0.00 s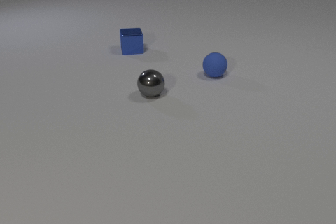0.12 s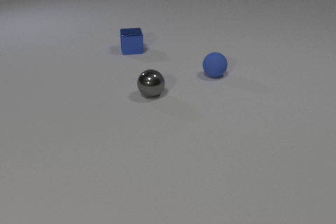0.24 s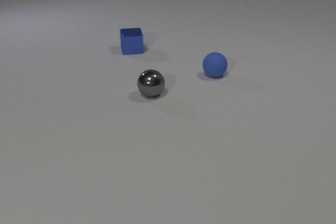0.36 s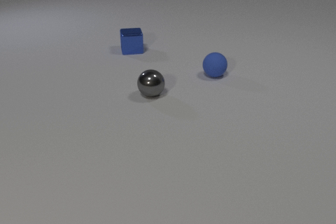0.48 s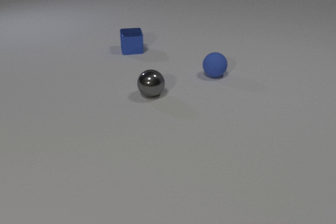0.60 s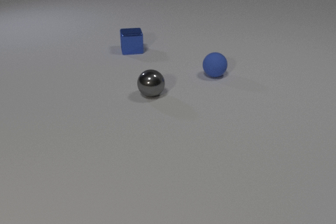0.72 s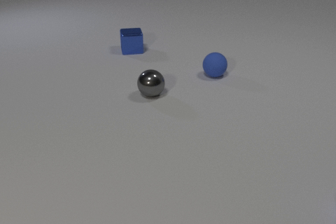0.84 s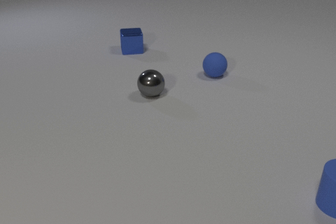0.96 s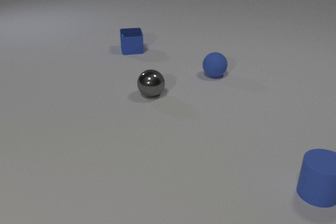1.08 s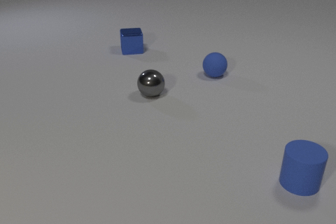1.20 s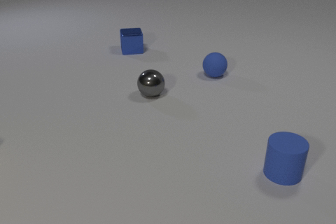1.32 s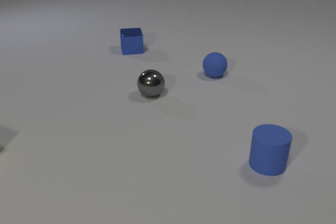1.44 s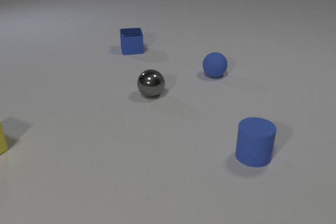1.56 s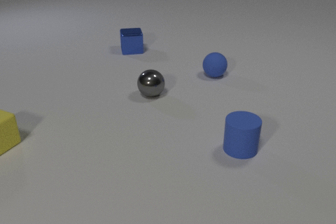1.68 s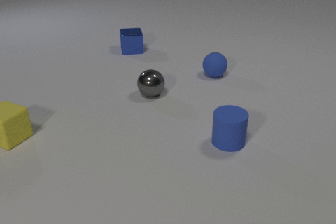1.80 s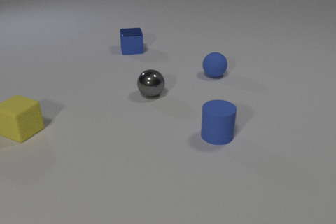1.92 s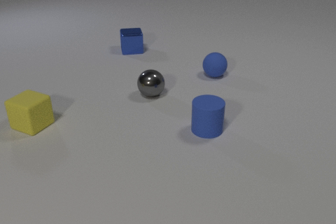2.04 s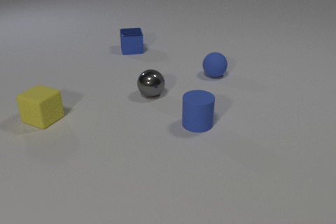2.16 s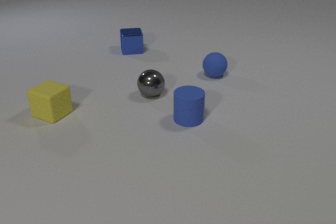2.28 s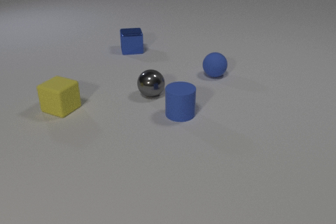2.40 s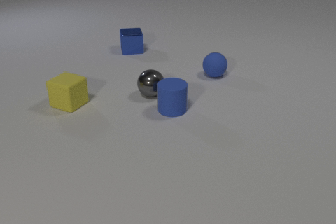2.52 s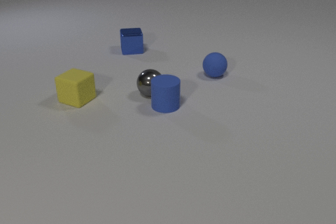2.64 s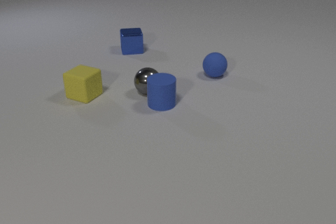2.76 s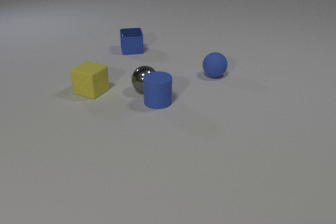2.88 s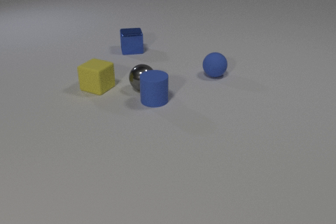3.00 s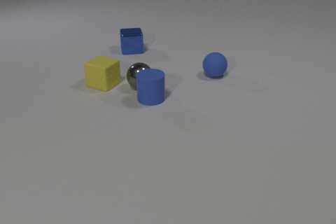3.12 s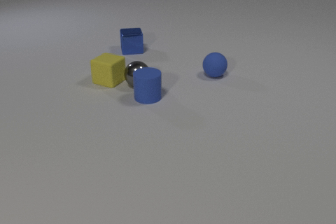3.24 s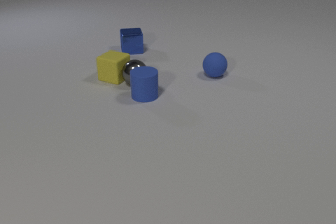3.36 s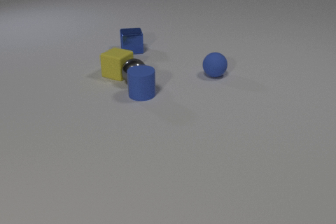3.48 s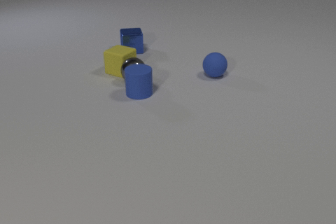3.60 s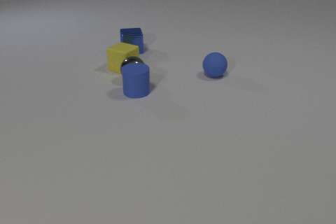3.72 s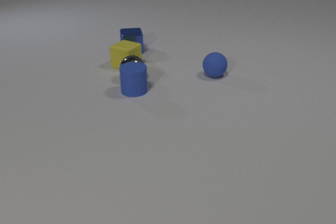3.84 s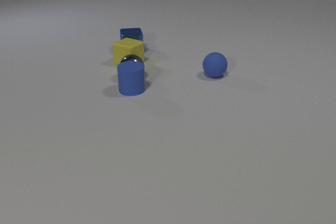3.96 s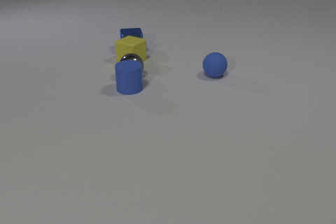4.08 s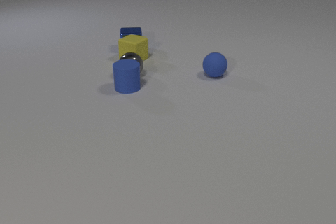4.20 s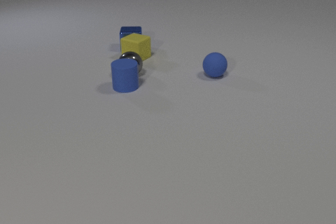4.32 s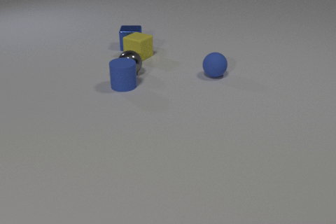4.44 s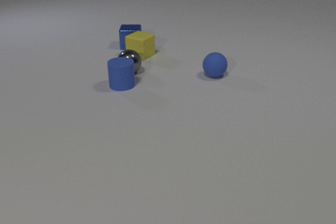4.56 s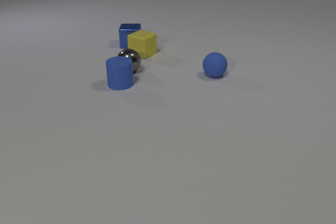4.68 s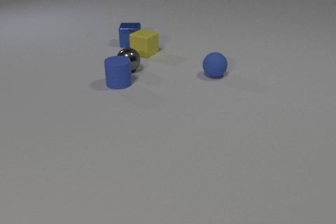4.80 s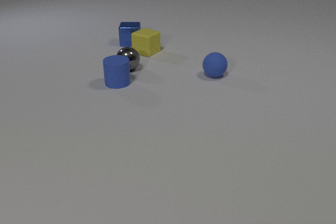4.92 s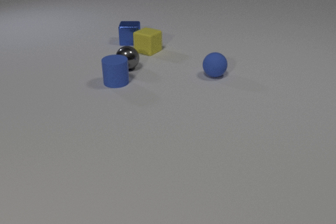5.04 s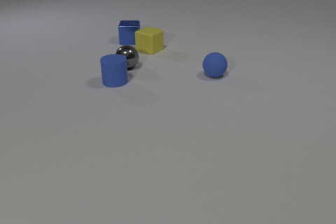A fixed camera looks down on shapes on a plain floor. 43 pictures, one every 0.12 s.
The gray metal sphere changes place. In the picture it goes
away from the camera.
0.00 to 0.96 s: The blue rubber cylinder comes in at the right edge, slides to the left and away from the camera.
0.96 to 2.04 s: The blue rubber cylinder slides to the left and away from the camera. The yellow rubber cube comes in at the left edge, slides to the right and away from the camera.
2.04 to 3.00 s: The blue rubber cylinder slides away from the camera and to the left. The gray metal sphere rolls away from the camera and to the left. The yellow rubber cube slides away from the camera and to the right. The blue rubber cylinder and the gray metal sphere collide.
3.00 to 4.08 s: The blue rubber cylinder slides away from the camera and to the left. The gray metal sphere rolls away from the camera. The yellow rubber cube slides away from the camera and to the right. The gray metal sphere and the yellow rubber cube collide. The yellow rubber cube and the blue metal cube collide.
4.08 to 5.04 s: The blue rubber cylinder slides away from the camera and to the left. The gray metal sphere rolls away from the camera. The yellow rubber cube slides away from the camera and to the right. The blue metal cube slides away from the camera.
What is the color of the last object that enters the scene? yellow.
Are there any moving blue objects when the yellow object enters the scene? yes.
How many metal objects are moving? 2.
